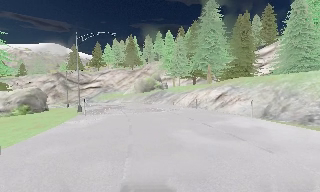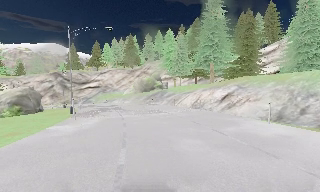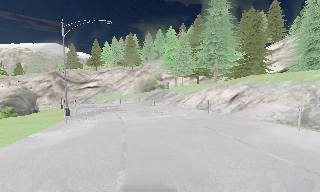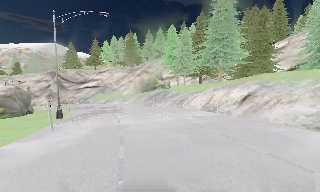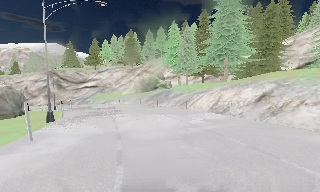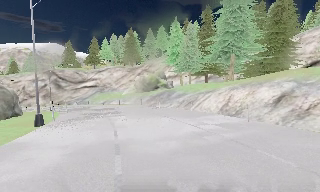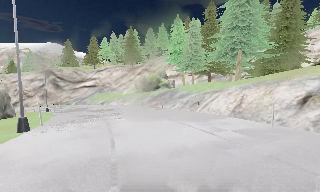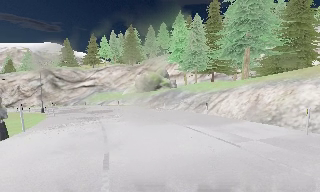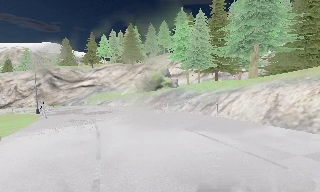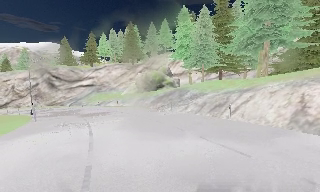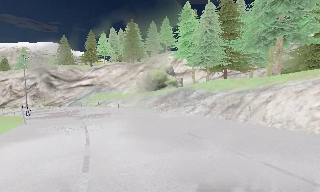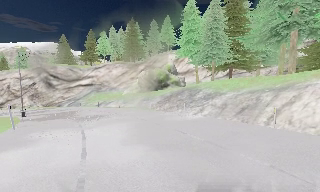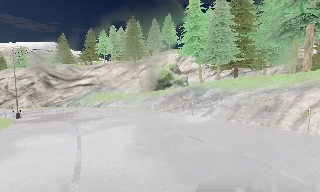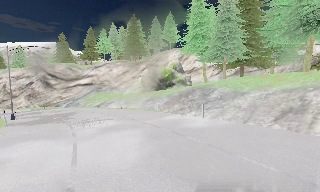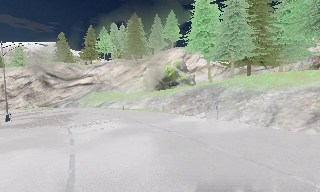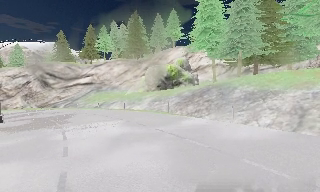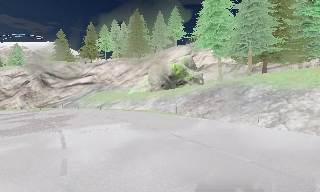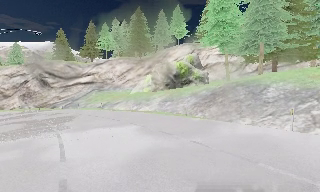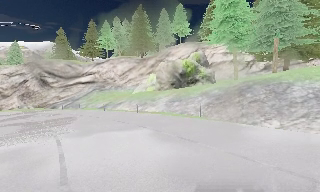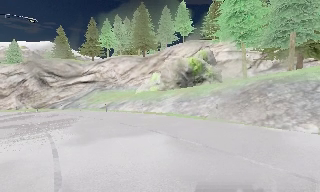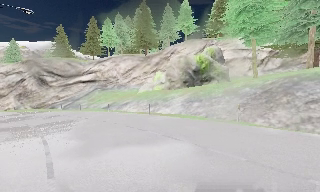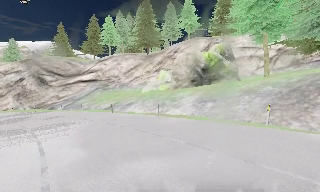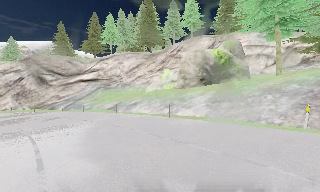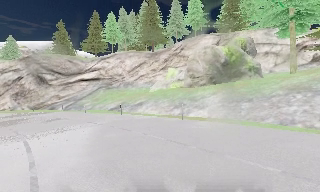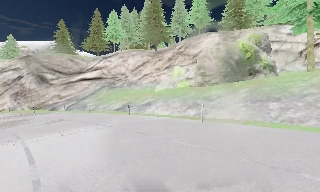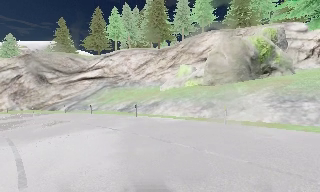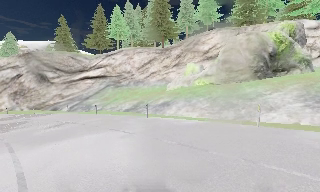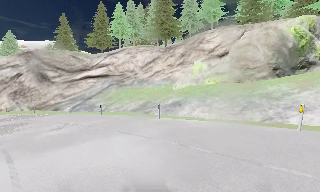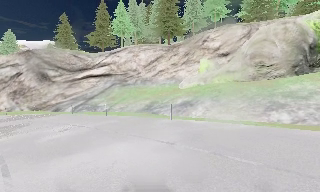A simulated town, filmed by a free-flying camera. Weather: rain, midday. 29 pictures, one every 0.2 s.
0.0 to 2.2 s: The camera travels forward, about 15 m, so what stands in front looms larger.
2.2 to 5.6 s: The camera travels forward and to its left, about 20 m, so what stands in front looms larger.
The film runs backward here.
